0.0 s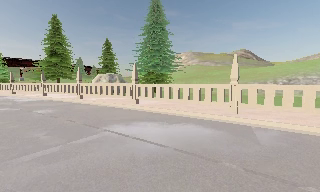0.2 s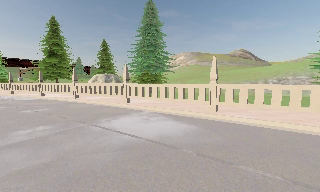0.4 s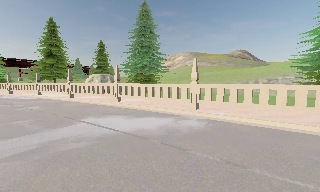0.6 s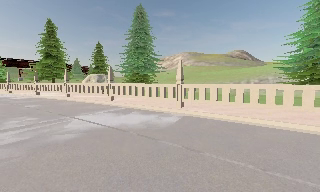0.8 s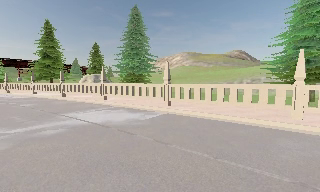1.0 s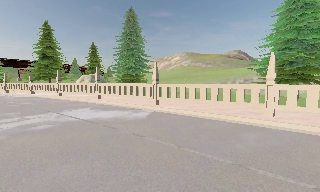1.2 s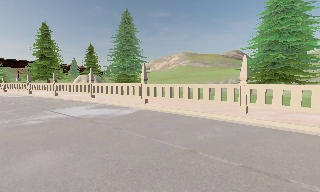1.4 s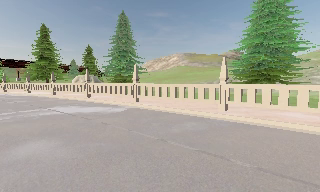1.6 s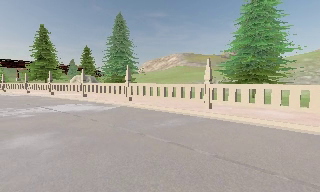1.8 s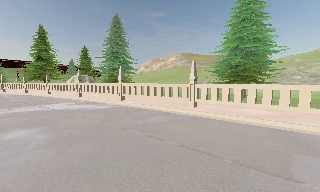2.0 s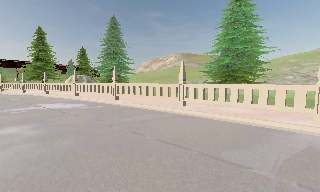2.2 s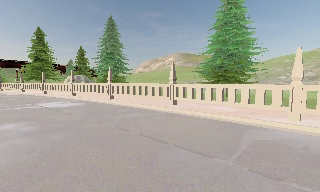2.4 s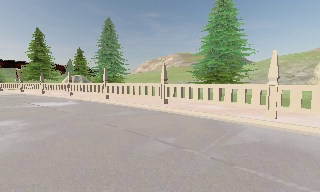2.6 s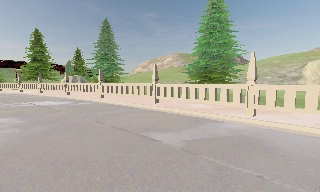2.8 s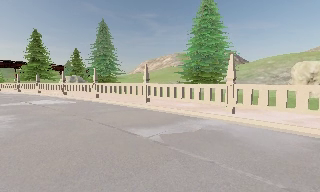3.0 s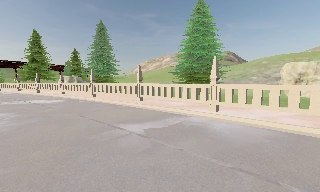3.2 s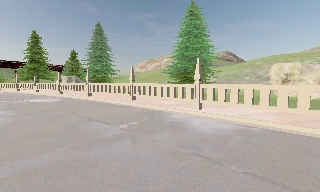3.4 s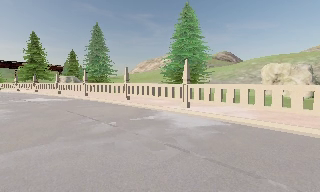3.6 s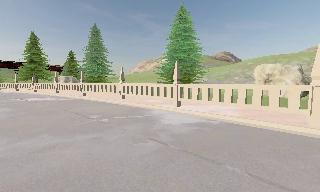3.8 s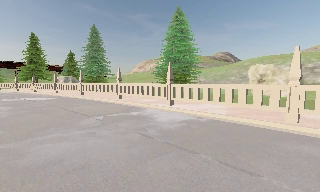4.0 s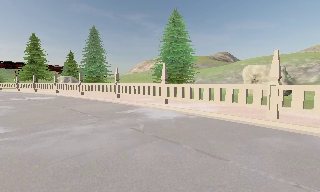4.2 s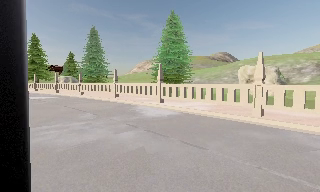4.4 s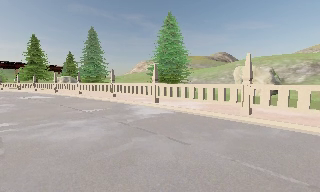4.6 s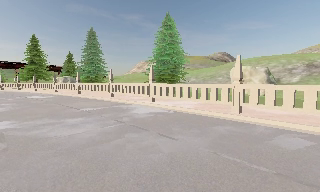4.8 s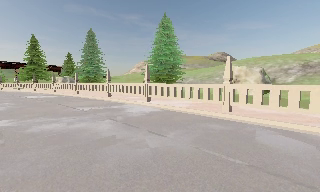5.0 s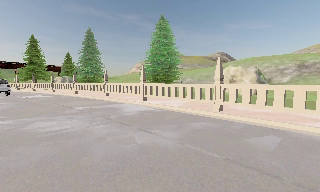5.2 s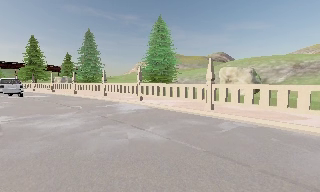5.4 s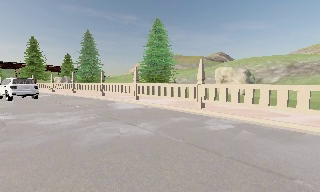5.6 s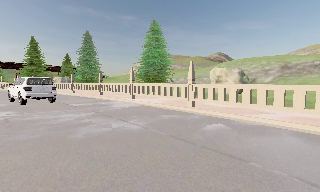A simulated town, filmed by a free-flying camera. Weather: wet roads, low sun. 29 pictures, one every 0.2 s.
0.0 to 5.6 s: The camera travels to its right and backward, about 20 m, so close, fixed things drift to the left. It loses speed.
The film runs backward here.
